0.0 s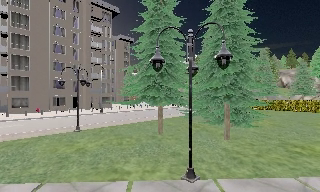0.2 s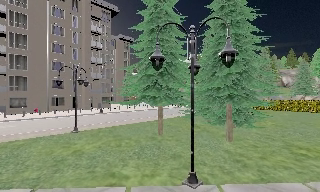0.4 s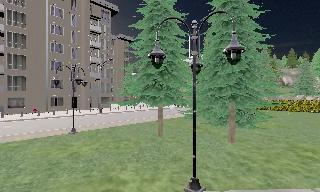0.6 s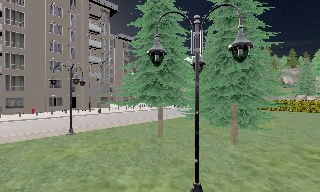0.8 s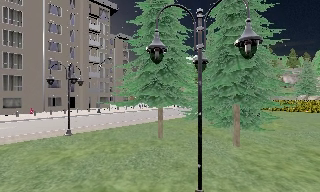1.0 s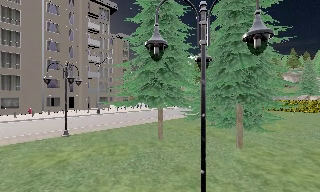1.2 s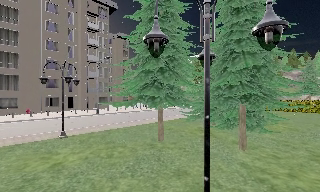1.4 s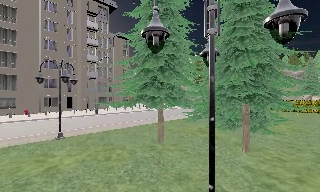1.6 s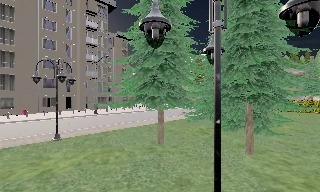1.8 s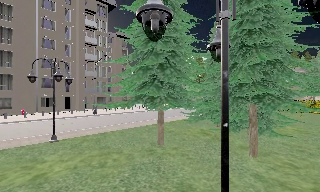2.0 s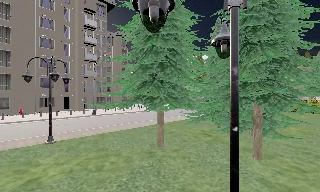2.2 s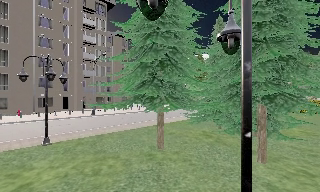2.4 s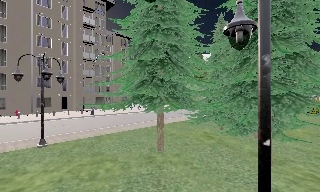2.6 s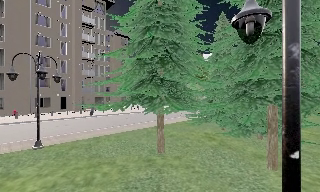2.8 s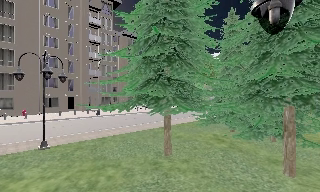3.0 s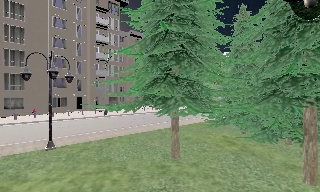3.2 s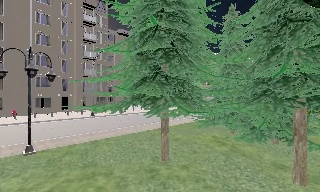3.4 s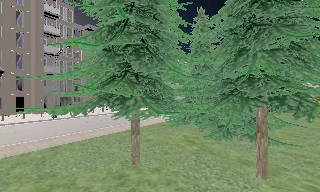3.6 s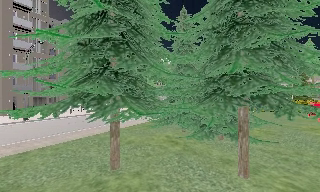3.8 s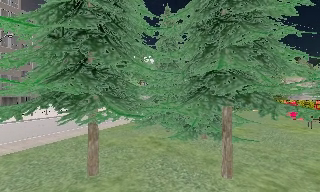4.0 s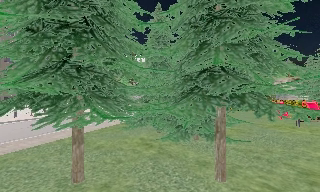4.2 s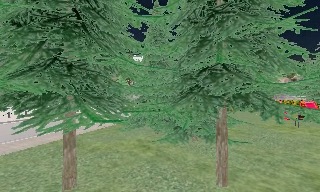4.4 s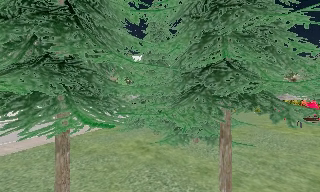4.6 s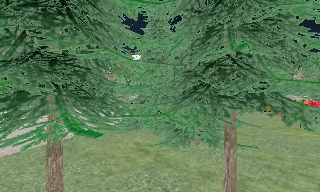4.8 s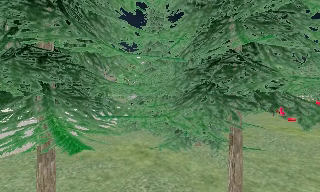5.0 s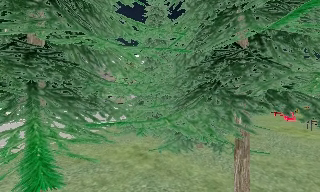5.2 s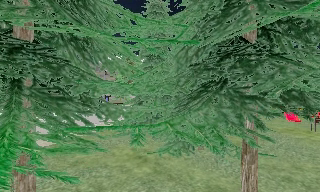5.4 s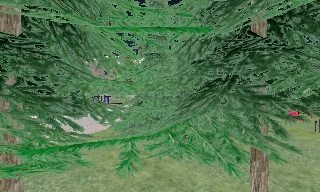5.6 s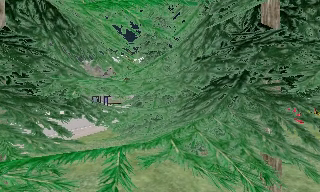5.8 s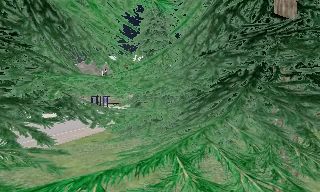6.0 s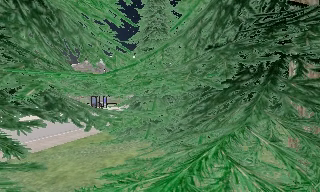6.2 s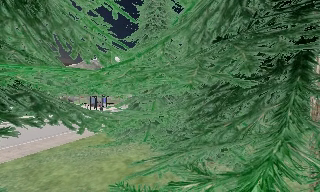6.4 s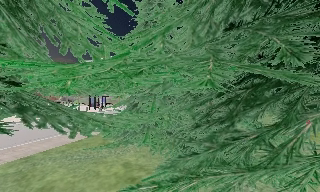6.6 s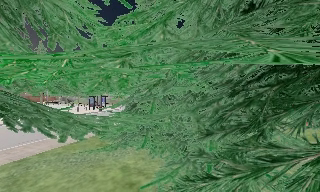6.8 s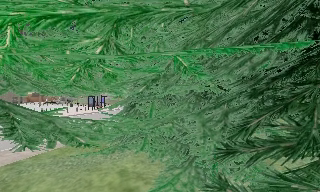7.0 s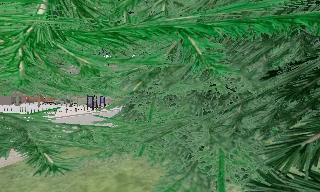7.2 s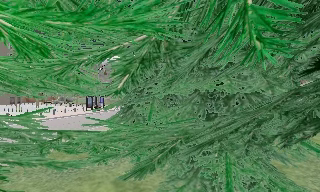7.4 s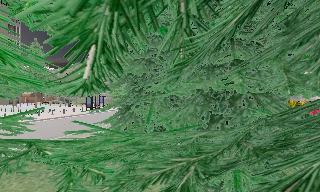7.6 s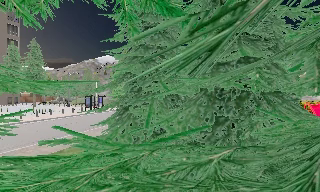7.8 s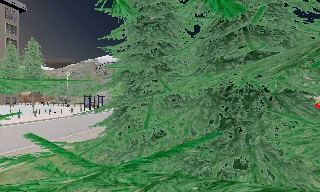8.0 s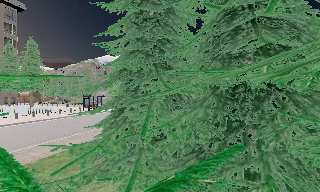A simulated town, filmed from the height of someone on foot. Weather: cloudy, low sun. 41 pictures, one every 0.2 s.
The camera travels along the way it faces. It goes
forward.
0.0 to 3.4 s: The camera travels forward, about 5 m, so what stands in front looms larger.
3.4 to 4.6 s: The camera pans to its right, which is clockwise from overhead, by about 15 degrees. It travels forward, about 2 m, so what stands in front looms larger.
4.6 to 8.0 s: The camera travels forward, about 5 m, so what stands in front looms larger.
The film runs forward here.
